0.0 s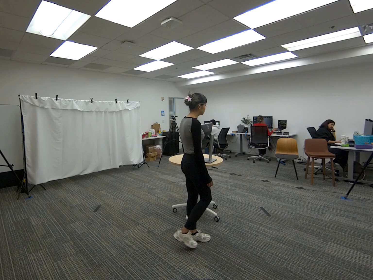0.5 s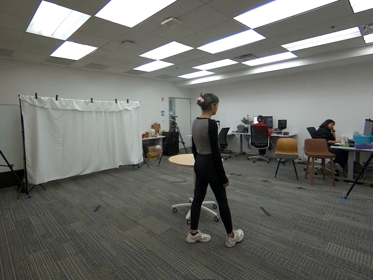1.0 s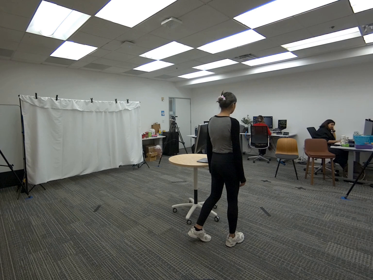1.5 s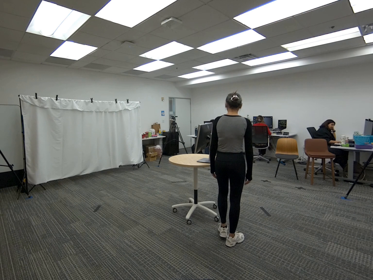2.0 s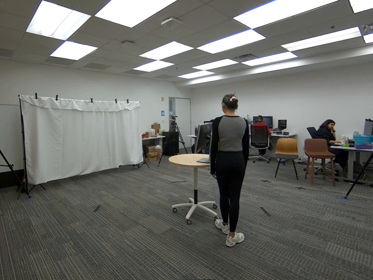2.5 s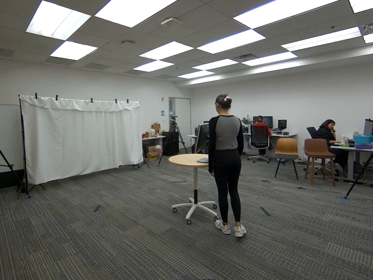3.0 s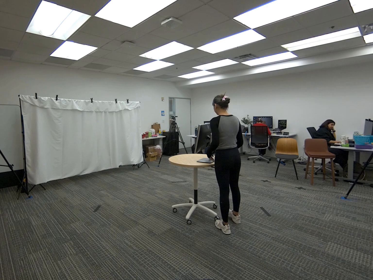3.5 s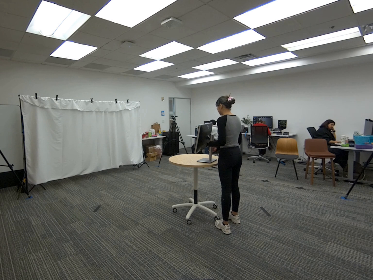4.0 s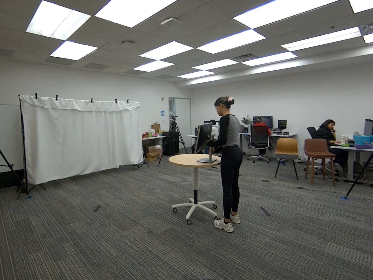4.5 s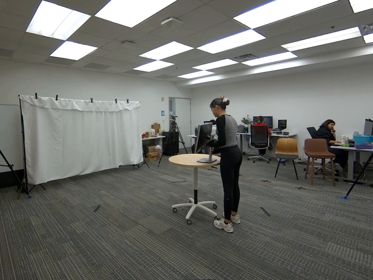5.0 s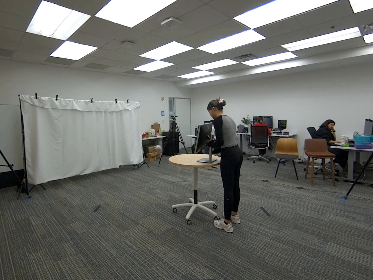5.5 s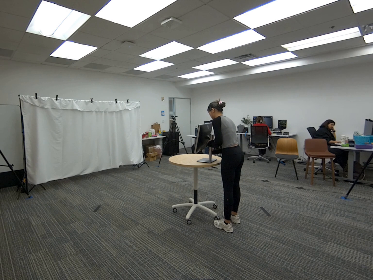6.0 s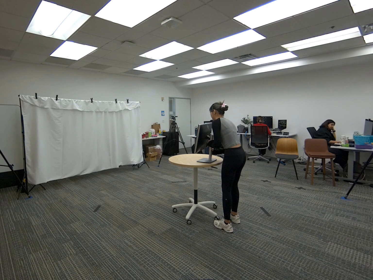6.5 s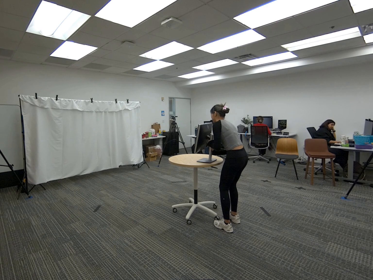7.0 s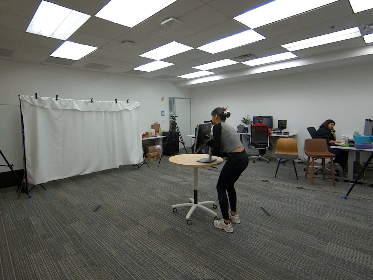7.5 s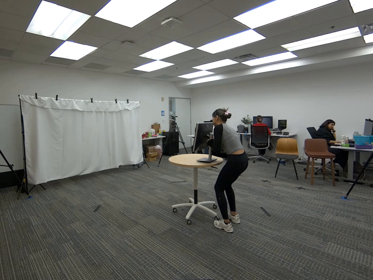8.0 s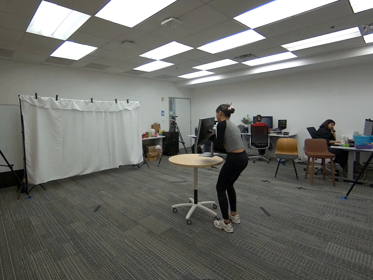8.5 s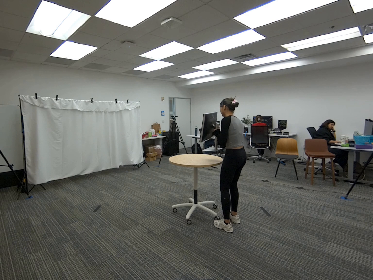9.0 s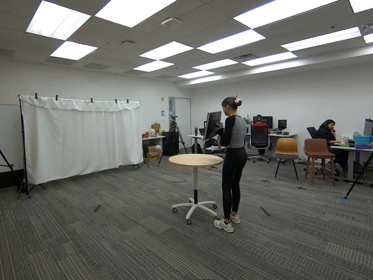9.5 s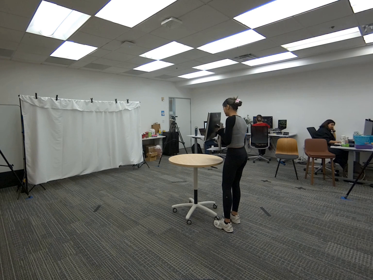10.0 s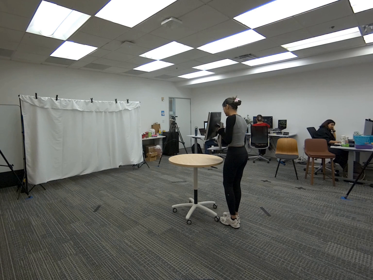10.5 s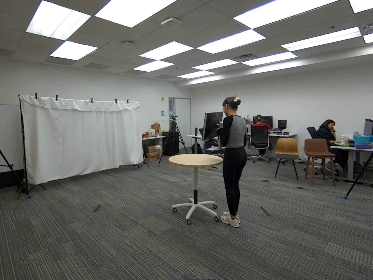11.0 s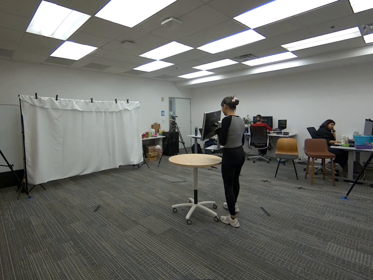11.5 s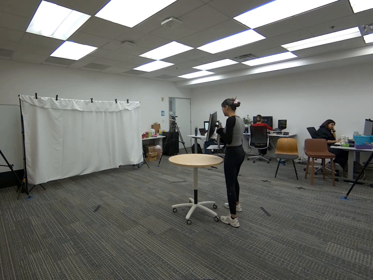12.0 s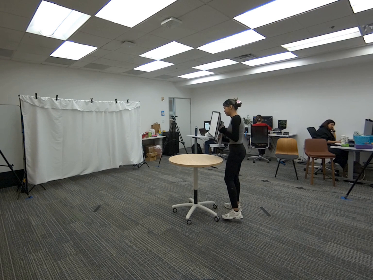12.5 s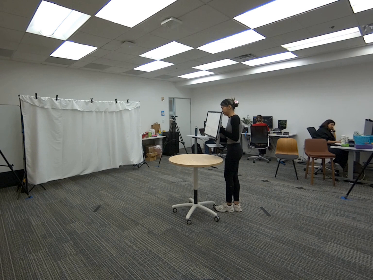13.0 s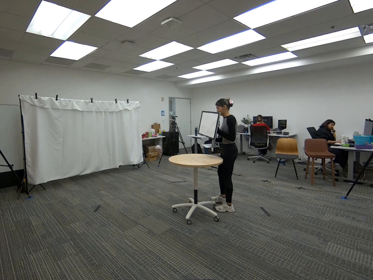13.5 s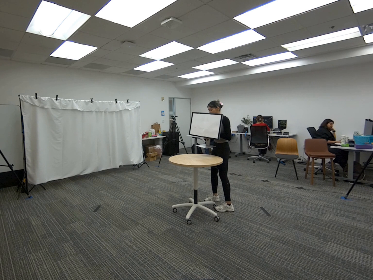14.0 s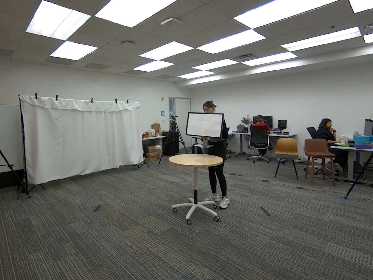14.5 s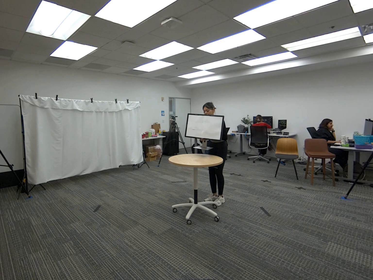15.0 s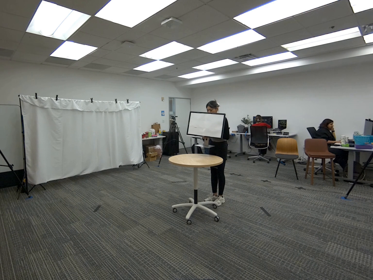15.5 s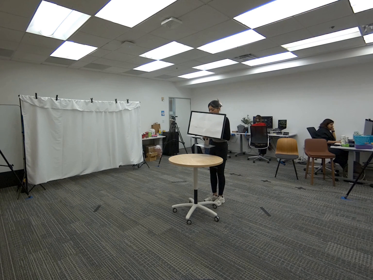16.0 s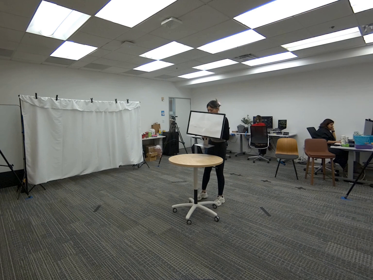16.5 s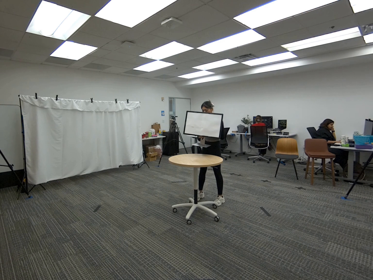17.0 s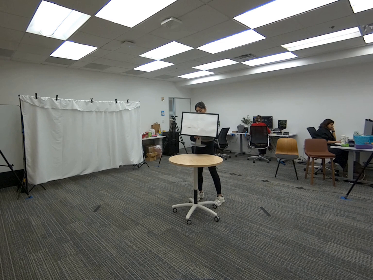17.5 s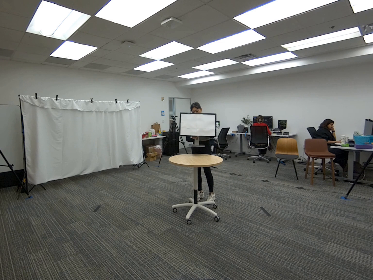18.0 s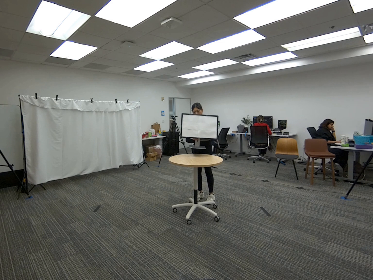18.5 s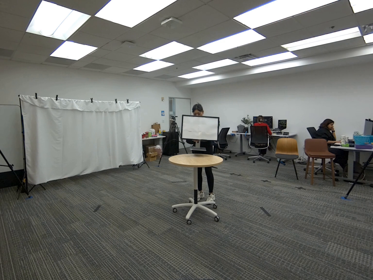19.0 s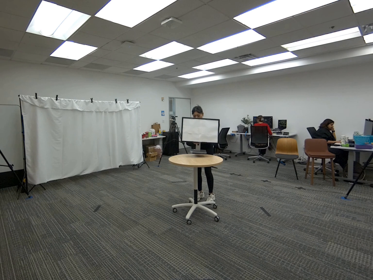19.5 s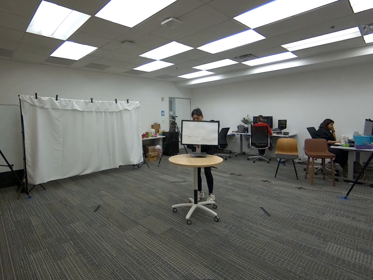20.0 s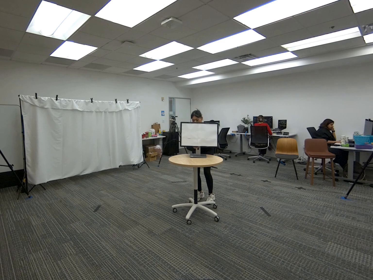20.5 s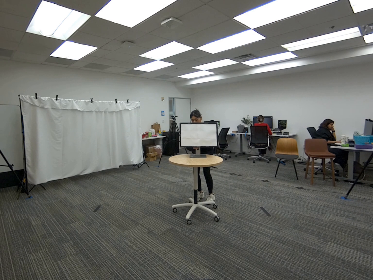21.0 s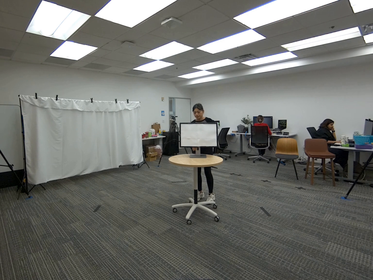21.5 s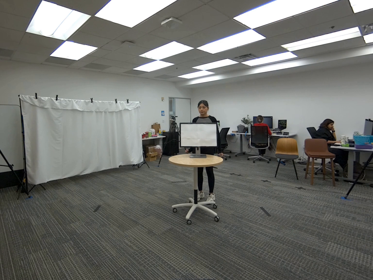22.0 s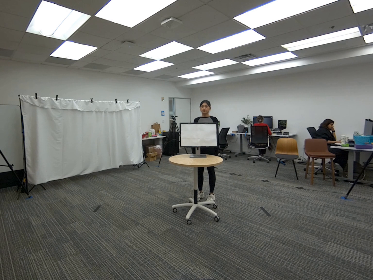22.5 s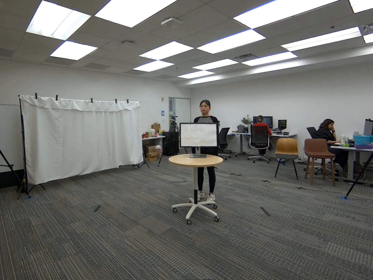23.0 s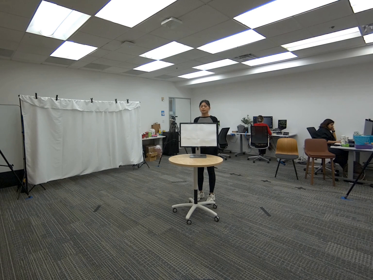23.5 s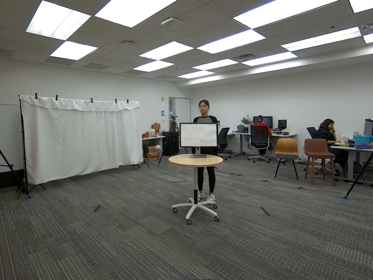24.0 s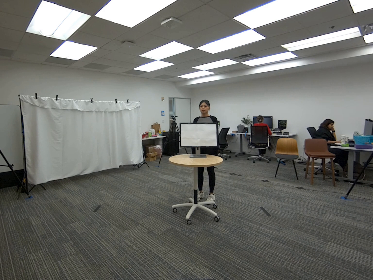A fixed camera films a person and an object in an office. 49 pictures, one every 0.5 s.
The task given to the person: Walk over to the monitor on the round table. Using only the base of the monitor, rotate and reposition the monitor around the surface of the table without touching or moving the screen itself. When finished, leave the monitor resting on top of the table.
